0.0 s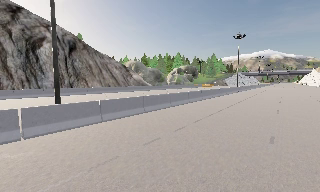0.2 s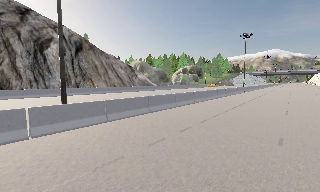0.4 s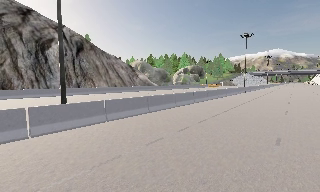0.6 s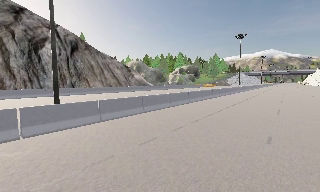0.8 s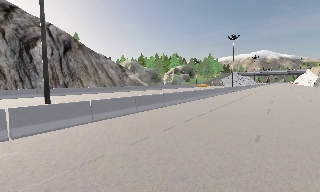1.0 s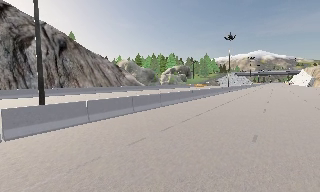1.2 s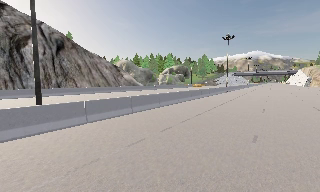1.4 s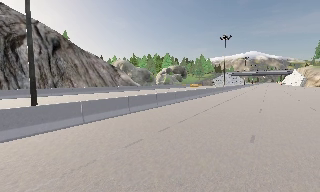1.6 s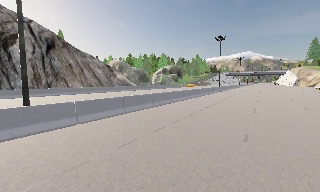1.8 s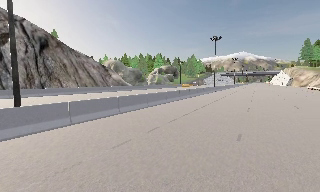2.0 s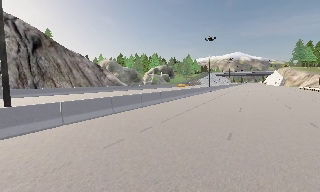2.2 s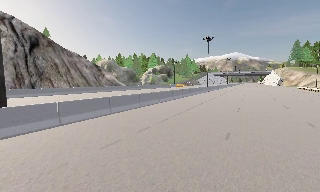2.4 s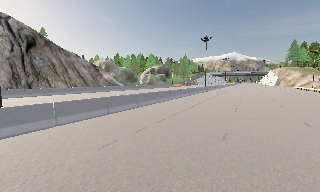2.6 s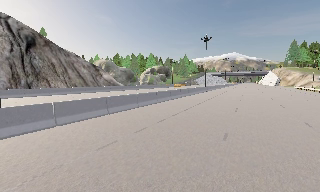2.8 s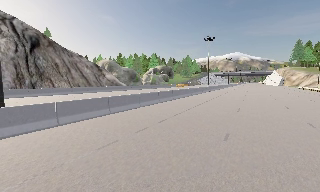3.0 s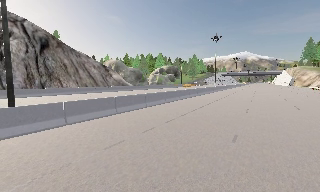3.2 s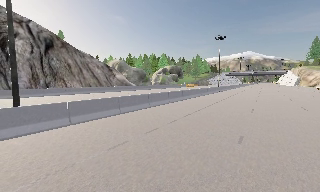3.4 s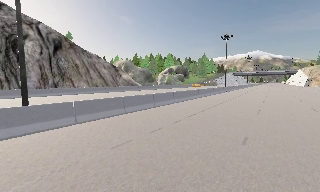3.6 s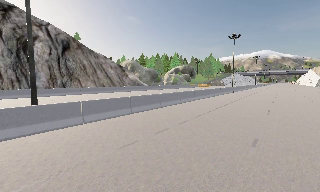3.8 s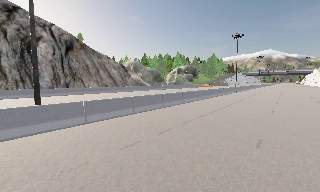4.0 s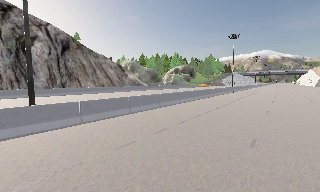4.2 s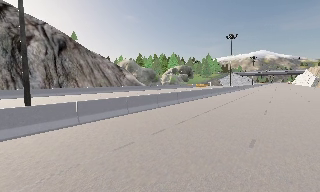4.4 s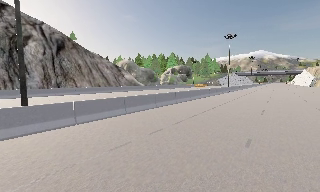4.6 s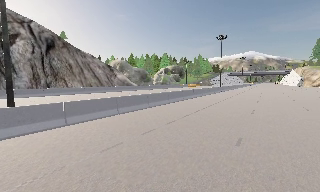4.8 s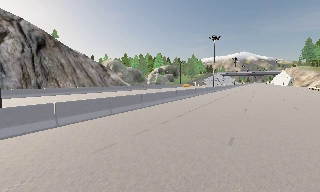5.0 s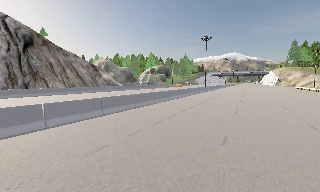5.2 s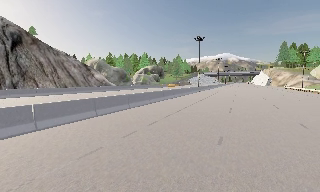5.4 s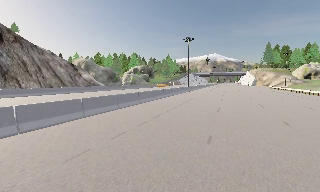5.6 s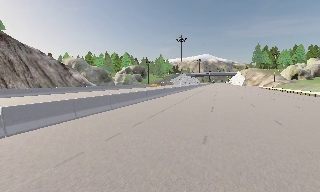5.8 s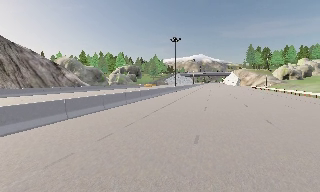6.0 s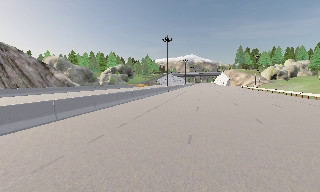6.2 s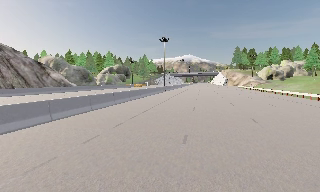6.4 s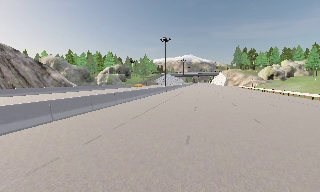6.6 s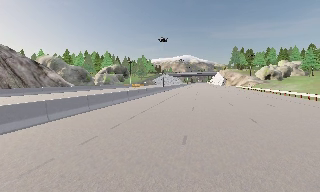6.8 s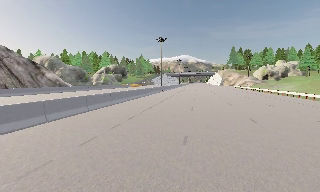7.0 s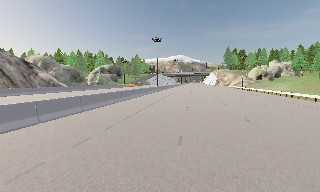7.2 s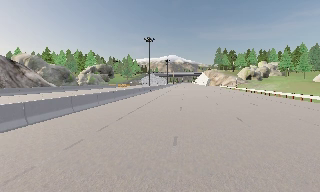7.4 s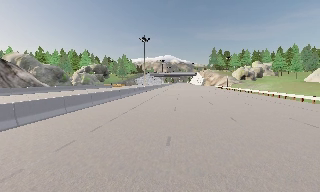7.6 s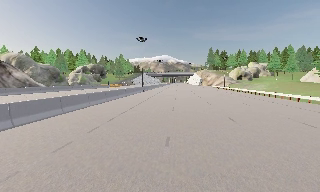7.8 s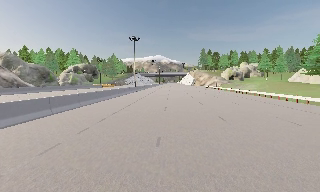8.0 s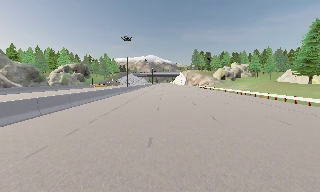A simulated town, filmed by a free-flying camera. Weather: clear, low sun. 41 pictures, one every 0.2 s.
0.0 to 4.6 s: The camera travels to its right, about 1 m, so close, fixed things drift to the left.
4.6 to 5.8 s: The camera pans to its right, which is clockwise from overhead, by about 15 degrees.
5.8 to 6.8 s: The camera shifts only a little, or ends up much as it began.
6.8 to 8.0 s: The scene slides to the left, as the camera pans about 10 degrees to its right.
The film runs forward here.
